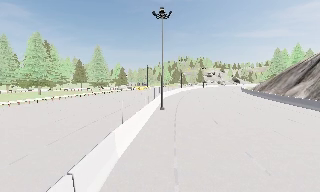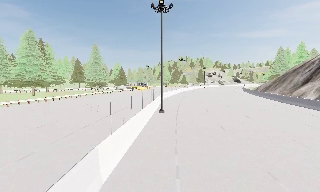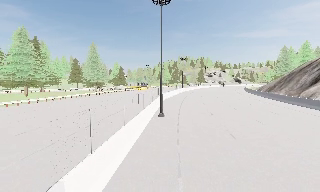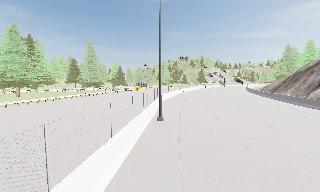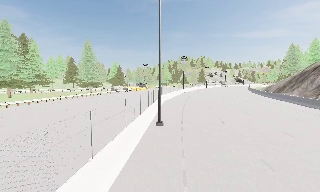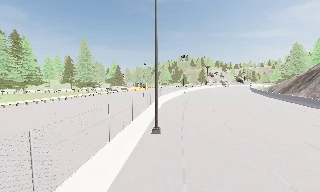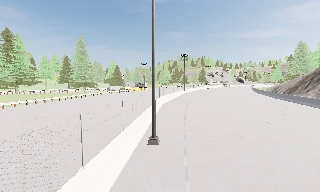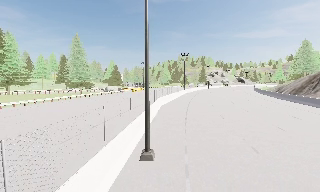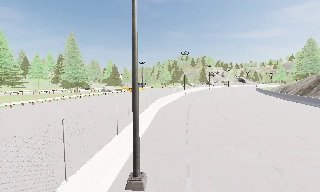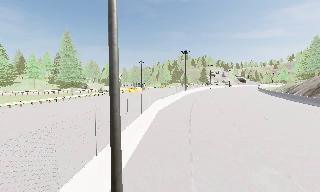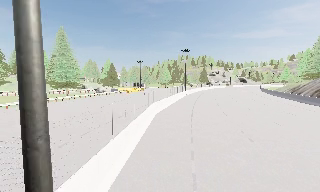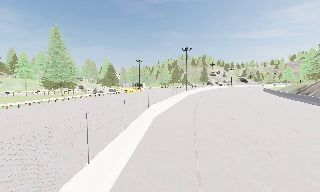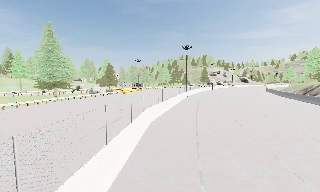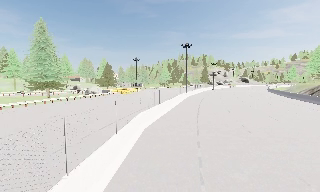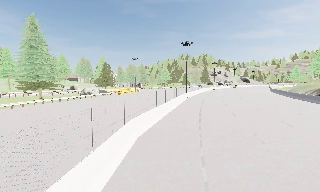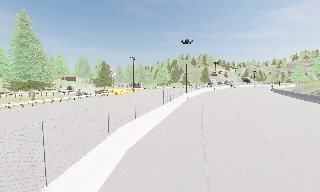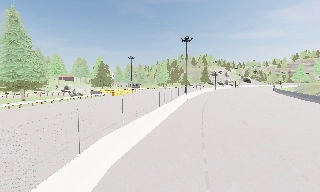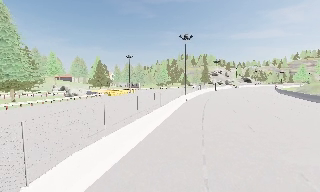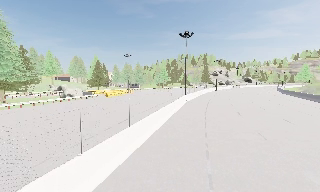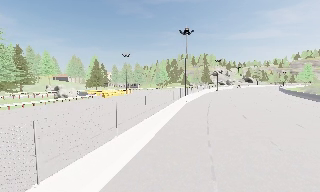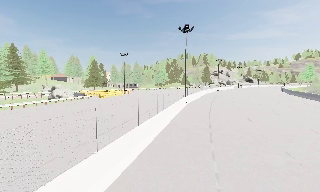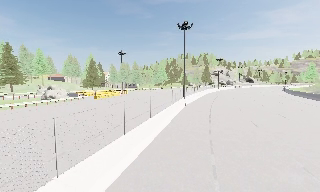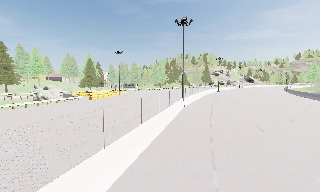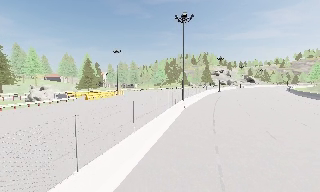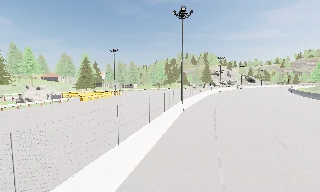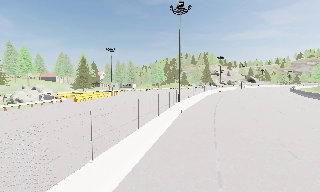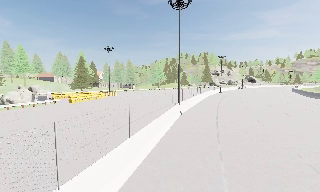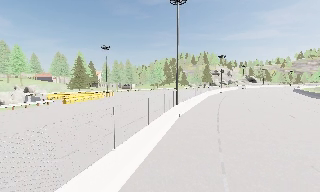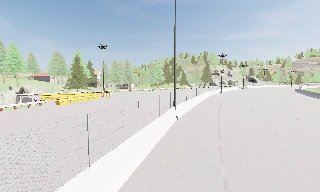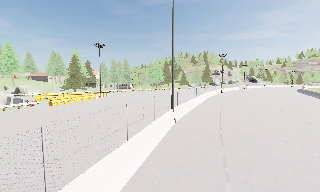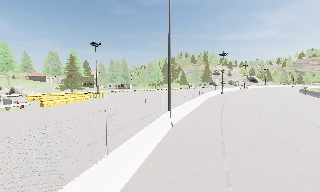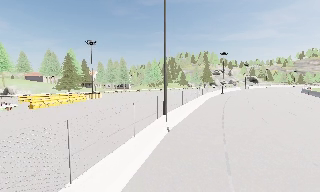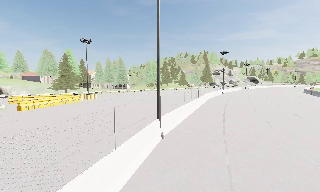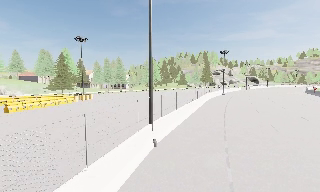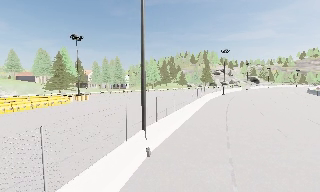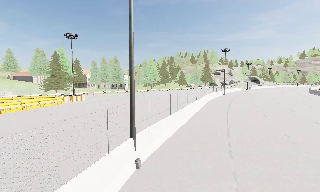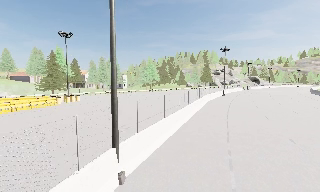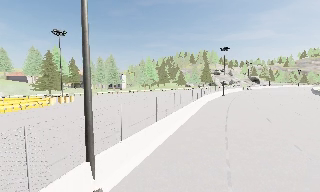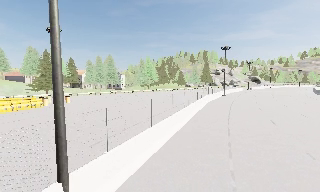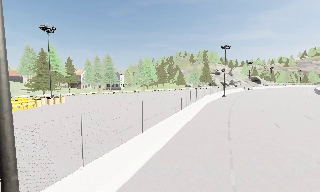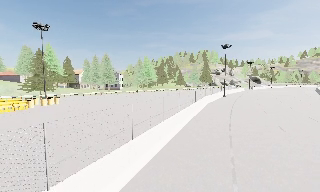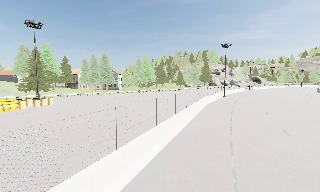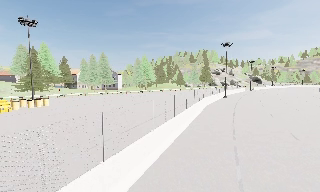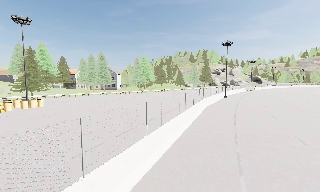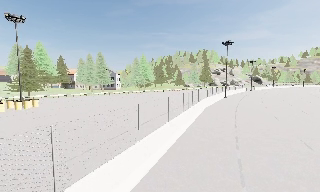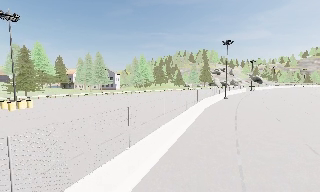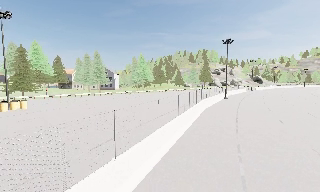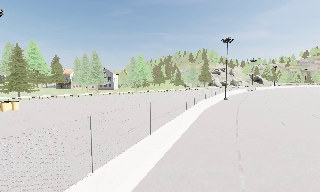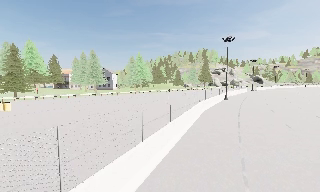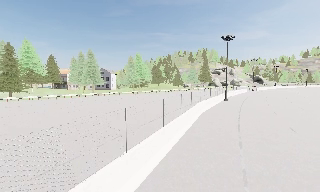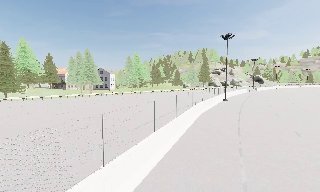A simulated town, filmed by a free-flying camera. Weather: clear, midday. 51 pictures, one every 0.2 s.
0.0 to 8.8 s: The camera travels forward, about 65 m, so what stands in front looms larger. It loses speed.
8.8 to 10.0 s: The camera travels forward and to its right, about 5 m, so what stands in front looms larger.
The film runs forward here.
